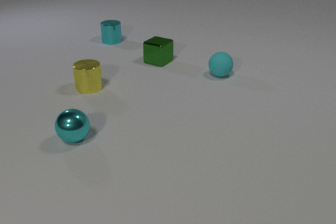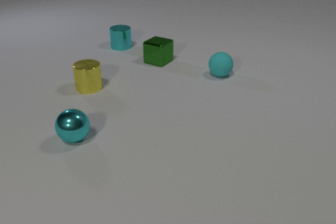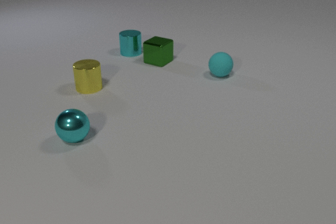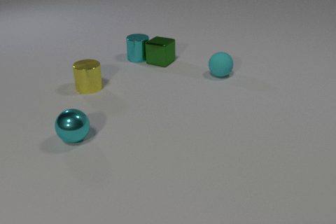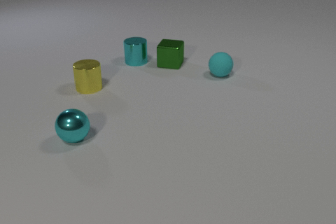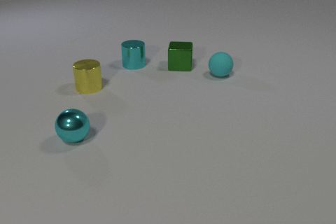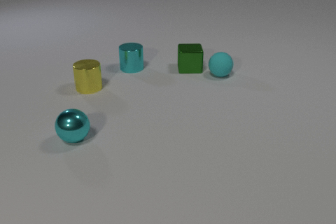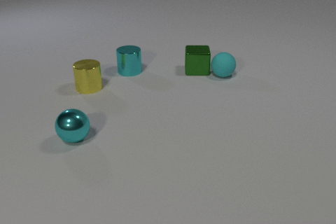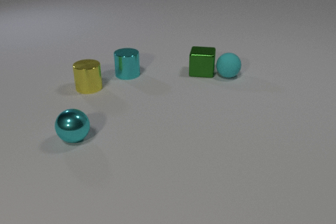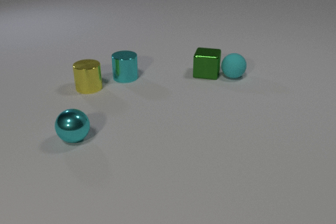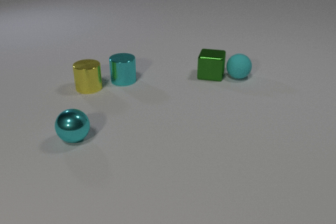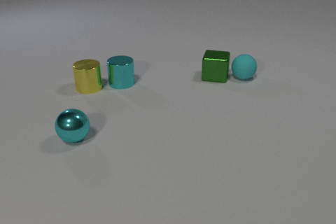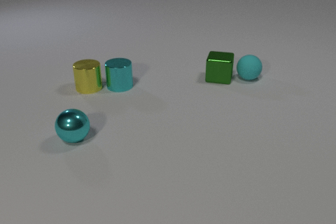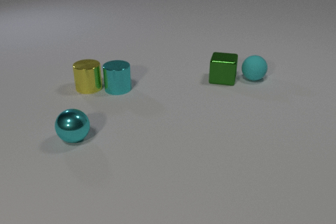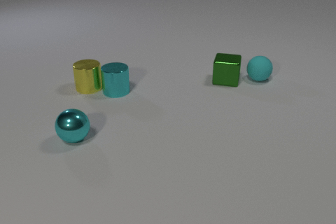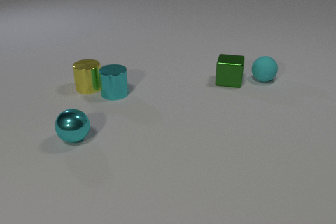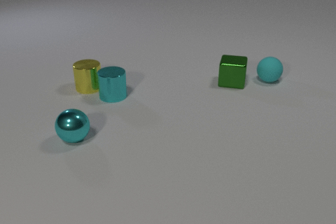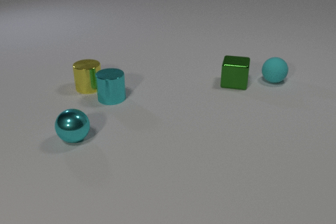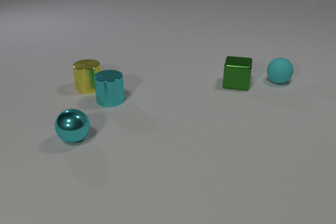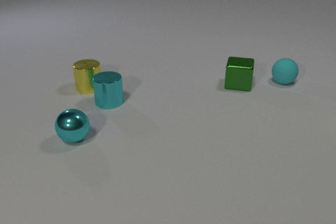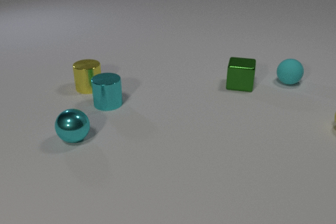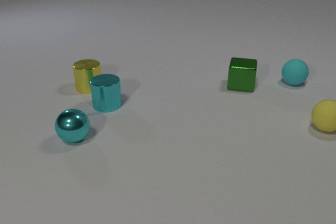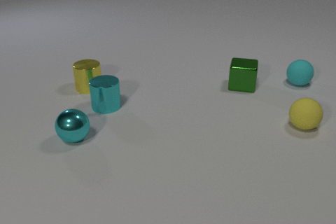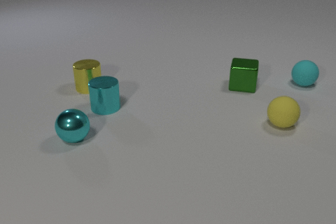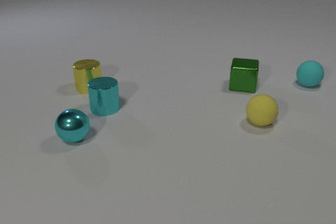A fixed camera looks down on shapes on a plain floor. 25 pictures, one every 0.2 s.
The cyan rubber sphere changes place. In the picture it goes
to the right.
The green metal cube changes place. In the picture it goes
to the right.
0.0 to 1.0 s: The cyan metal cylinder slides toward the camera. The green metal cube slides to the right and toward the camera, spins so that its near face slides to the right, counterclockwise seen from above. The cyan metal cylinder and the green metal cube collide.
1.0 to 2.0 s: The cyan metal cylinder slides toward the camera. The green metal cube slides to the right and toward the camera. The cyan rubber sphere rolls to the right. The green metal cube and the cyan rubber sphere collide.
2.0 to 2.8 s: The cyan metal cylinder slides toward the camera. The green metal cube slides to the right and toward the camera. The cyan rubber sphere rolls to the right.
2.8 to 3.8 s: The cyan metal cylinder slides toward the camera. The green metal cube slides to the right and toward the camera. The cyan rubber sphere rolls to the right.
3.8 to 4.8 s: The cyan metal cylinder slides toward the camera. The yellow rubber sphere comes in at the right edge, rolls to the left. The cyan rubber sphere rolls to the right.
How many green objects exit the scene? 0.
Are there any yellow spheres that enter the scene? yes.
What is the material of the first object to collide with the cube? metal.
